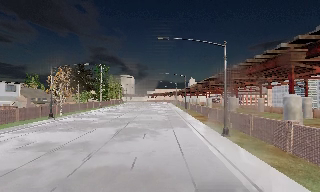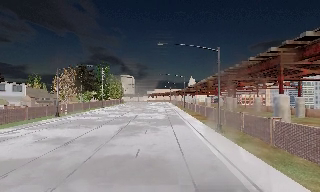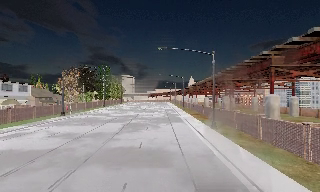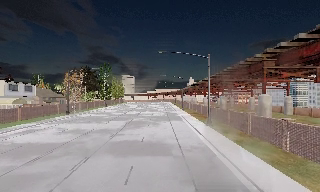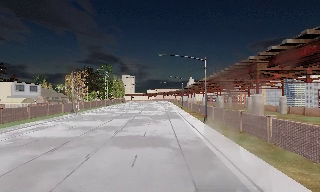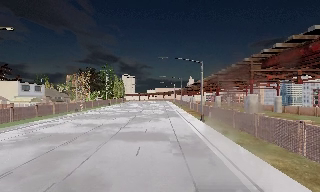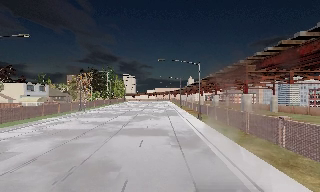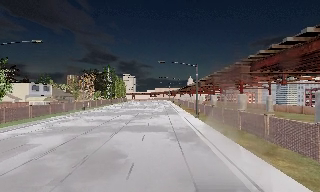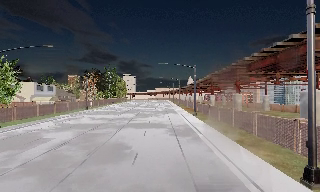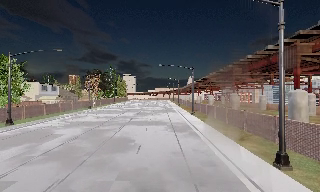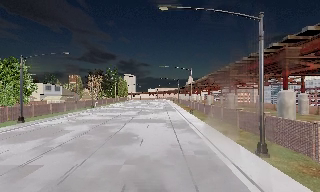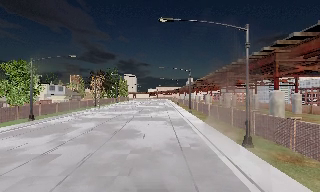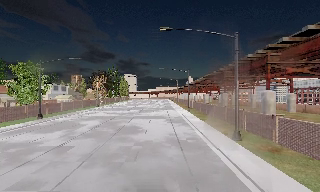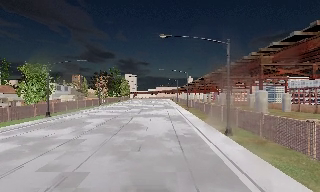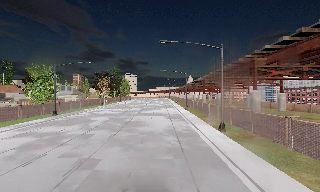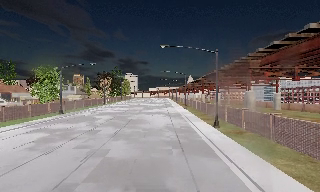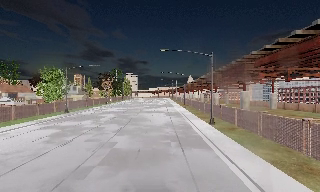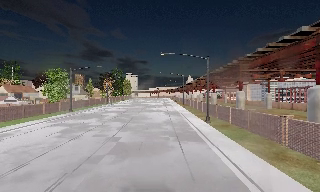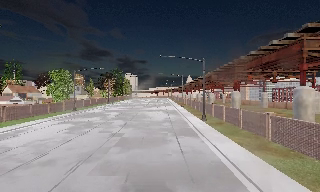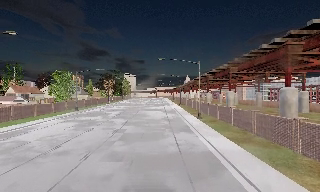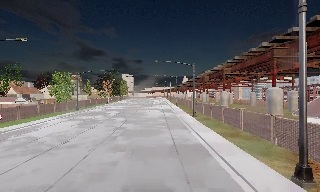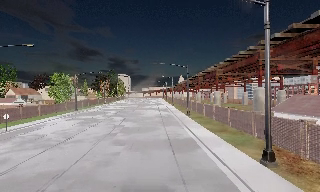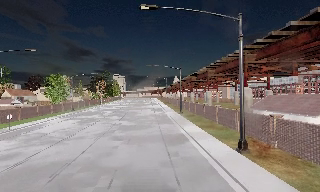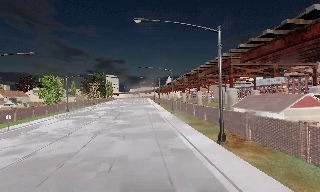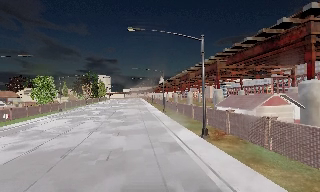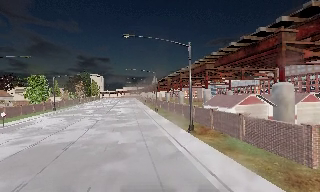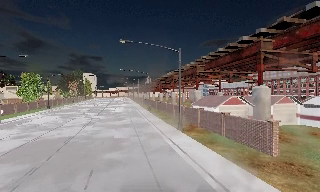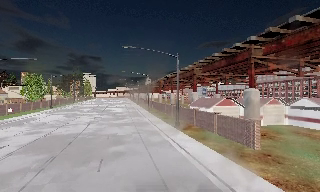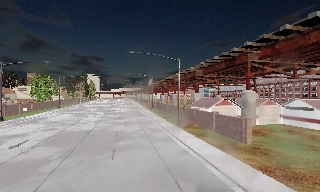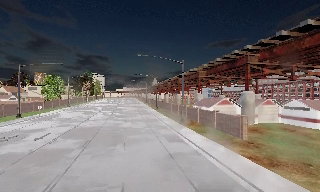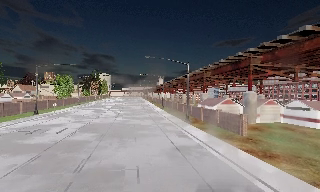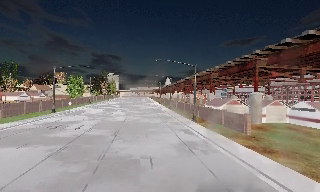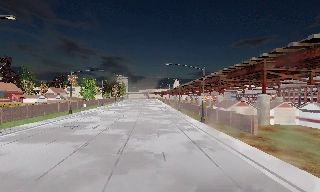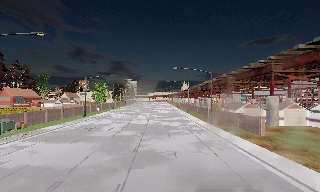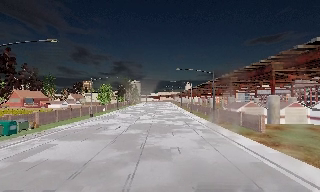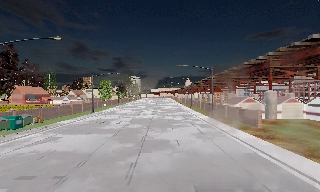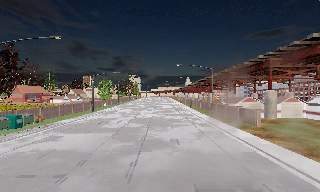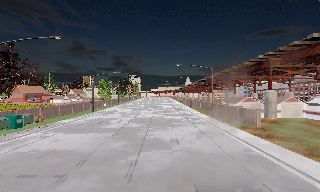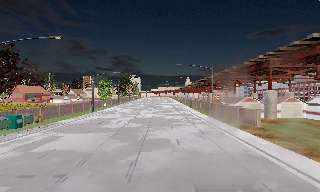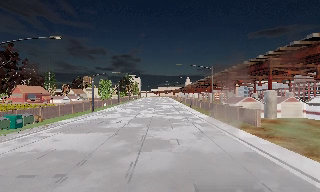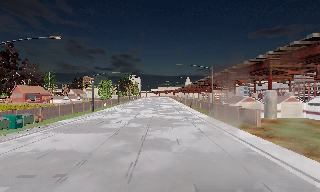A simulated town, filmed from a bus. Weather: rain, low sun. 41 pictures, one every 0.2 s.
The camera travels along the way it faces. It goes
backward.
0.0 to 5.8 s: The scene slides to the left, as the camera pans about 10 degrees to its right. It travels backward, about 55 m, so what stands in front gets smaller.
5.8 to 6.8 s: The camera swings to its left by about 10 degrees, and the scene slides to the right. It travels backward, about 8 m, so what stands in front gets smaller.
6.8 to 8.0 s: The camera travels backward, about 1 m, so what stands in front gets smaller. It loses speed.
The film runs backward here.
